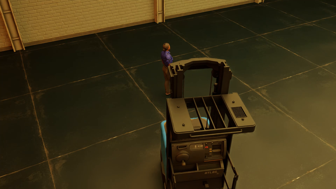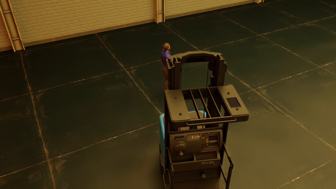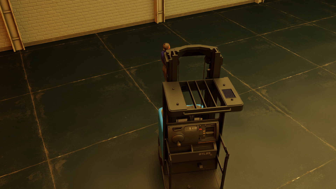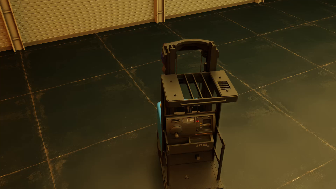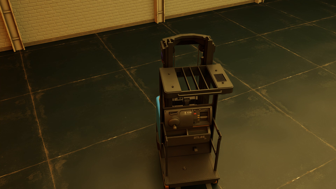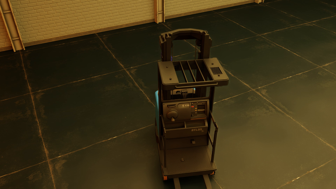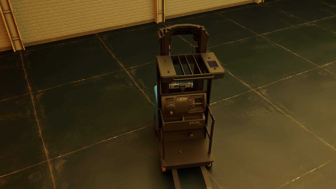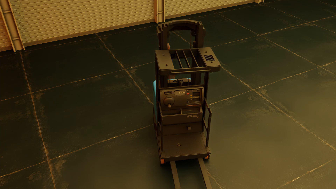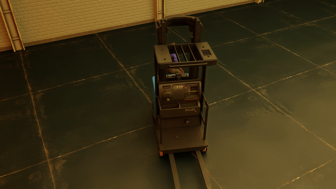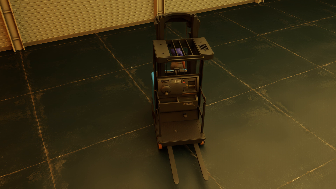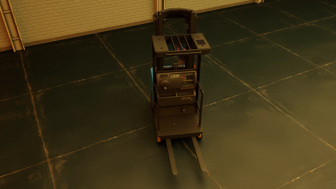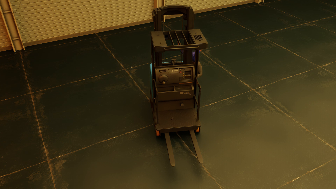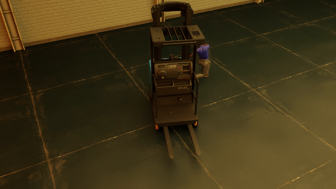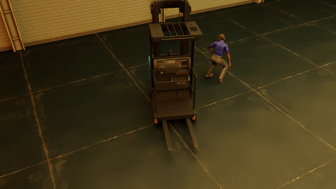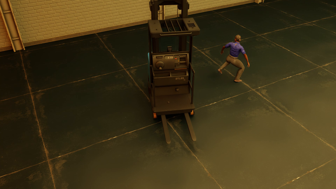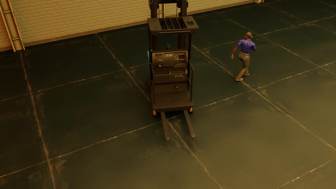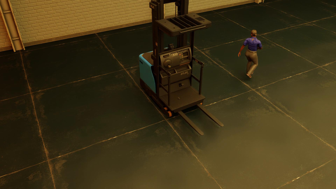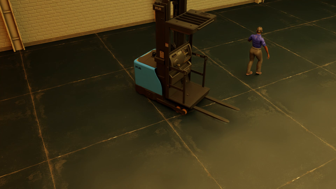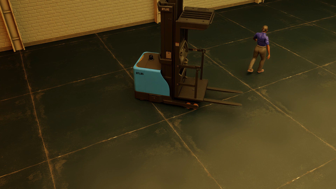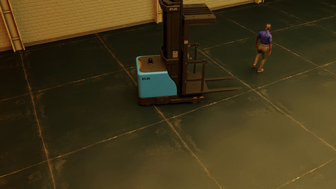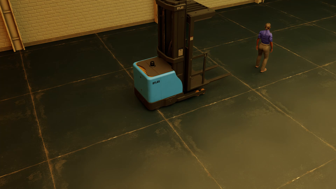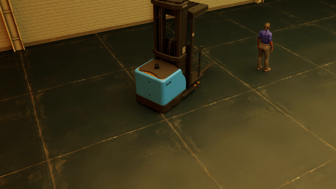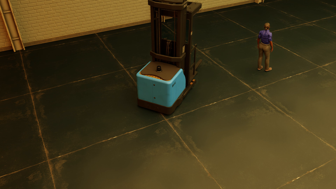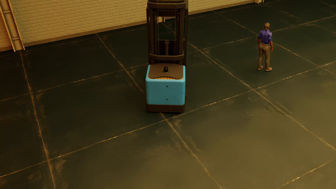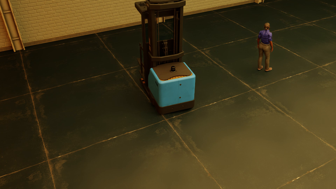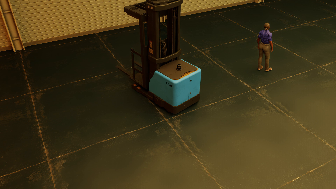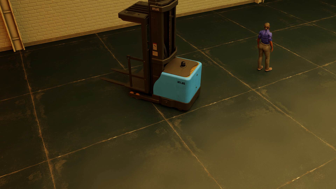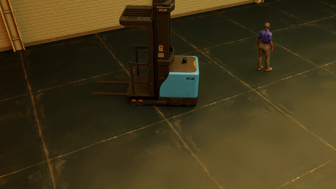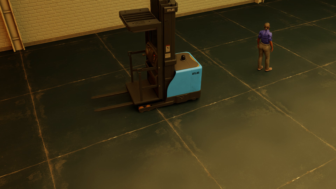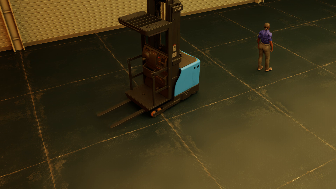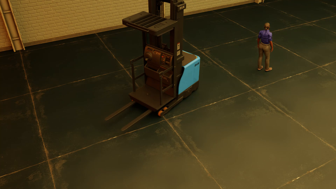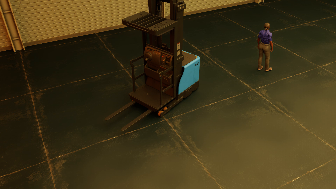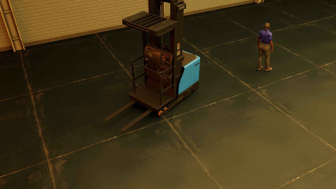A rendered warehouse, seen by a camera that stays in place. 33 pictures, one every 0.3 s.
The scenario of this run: Near miss between a forklift and a person.
